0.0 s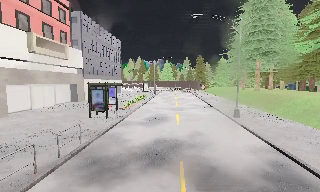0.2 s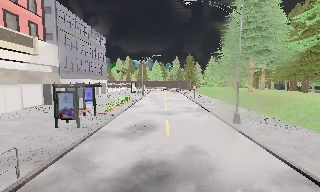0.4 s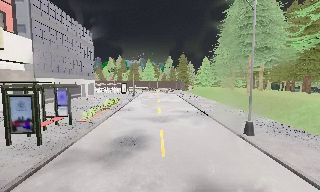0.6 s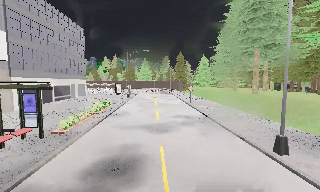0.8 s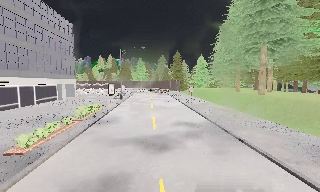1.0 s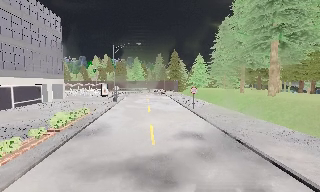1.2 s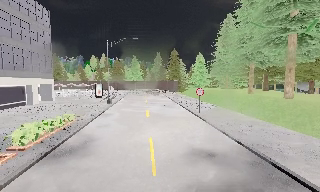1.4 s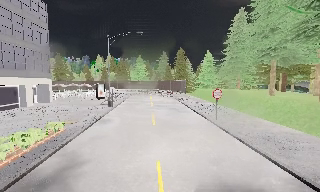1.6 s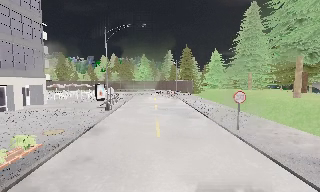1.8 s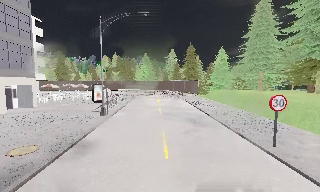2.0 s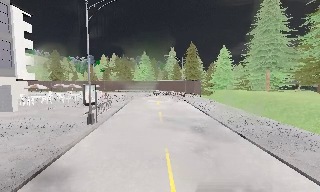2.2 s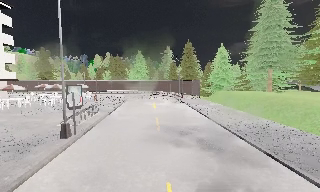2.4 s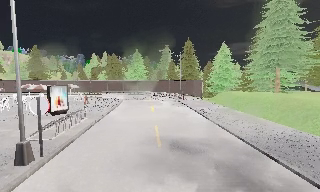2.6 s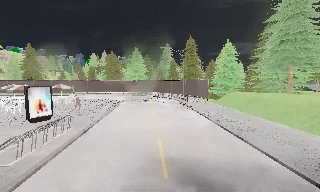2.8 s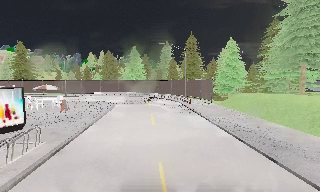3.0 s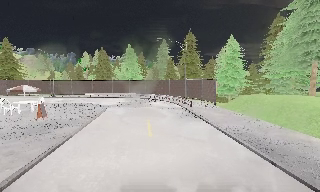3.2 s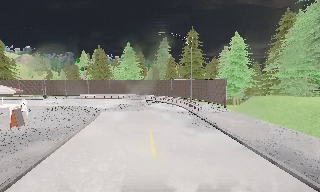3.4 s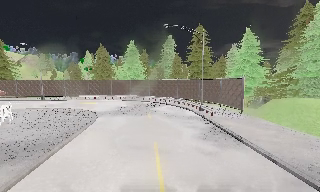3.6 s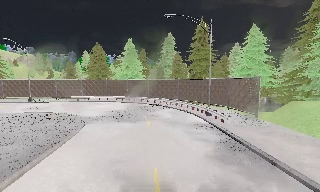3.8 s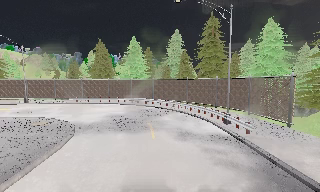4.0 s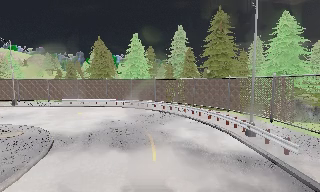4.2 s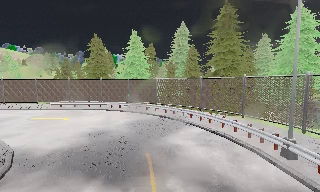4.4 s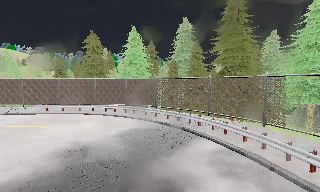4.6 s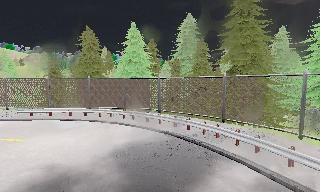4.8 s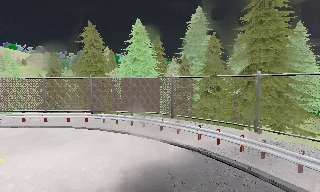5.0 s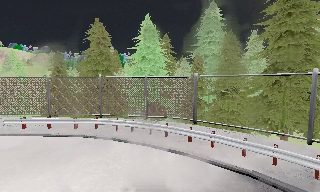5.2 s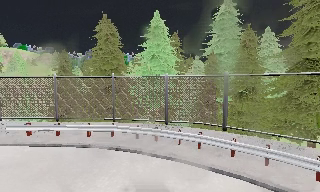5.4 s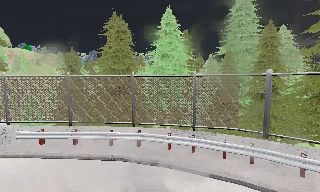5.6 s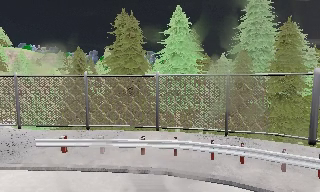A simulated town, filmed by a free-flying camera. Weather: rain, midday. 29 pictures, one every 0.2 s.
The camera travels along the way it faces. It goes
forward.
0.0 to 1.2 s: The scene slides to the left, as the camera pans about 10 degrees to its right. It travels forward, about 14 m, so what stands in front looms larger.
1.2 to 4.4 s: The camera travels forward, about 35 m, so what stands in front looms larger.
4.4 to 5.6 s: The camera travels forward and to its left, about 11 m, so what stands in front looms larger.
The film runs forward here.
